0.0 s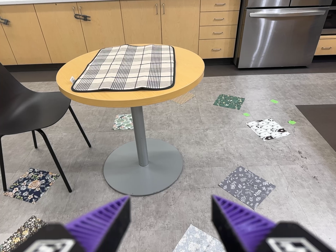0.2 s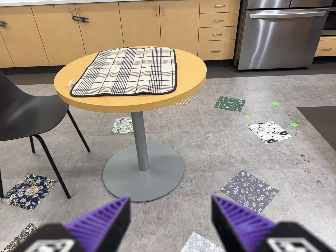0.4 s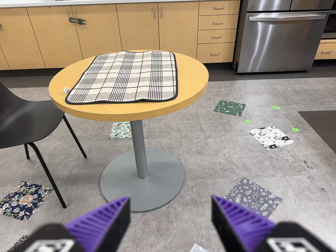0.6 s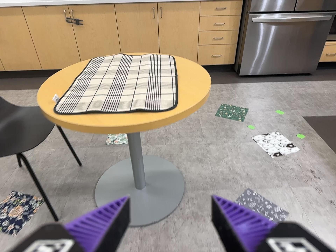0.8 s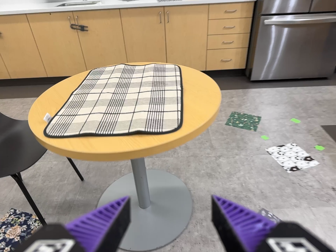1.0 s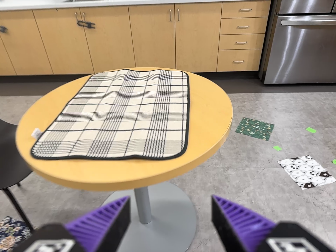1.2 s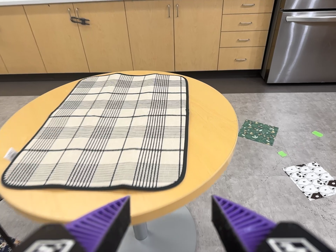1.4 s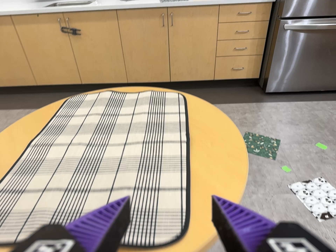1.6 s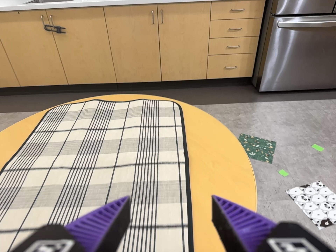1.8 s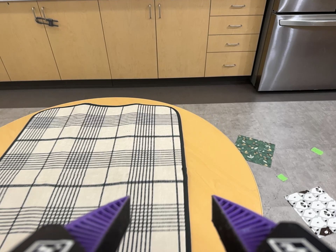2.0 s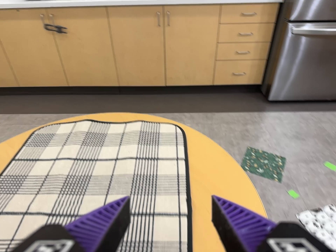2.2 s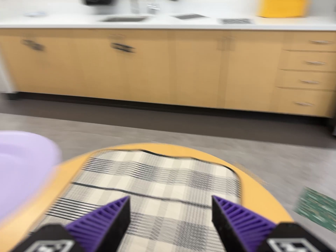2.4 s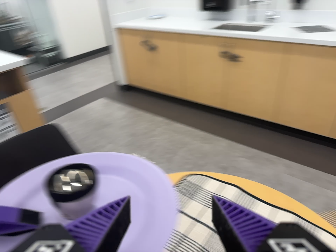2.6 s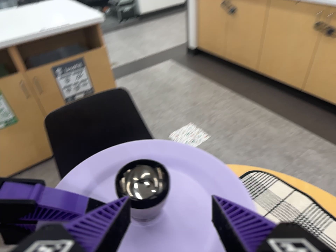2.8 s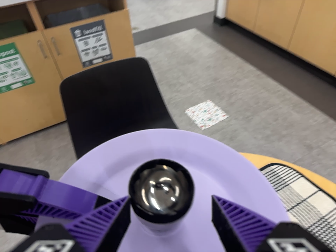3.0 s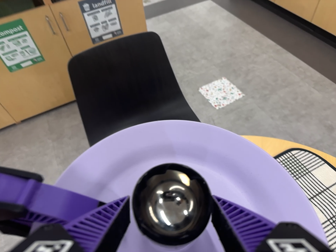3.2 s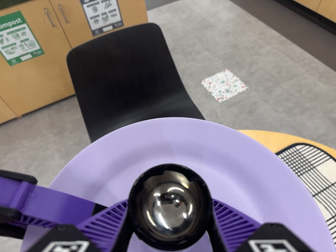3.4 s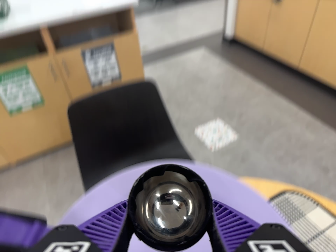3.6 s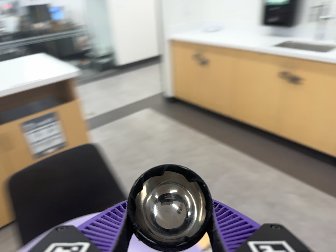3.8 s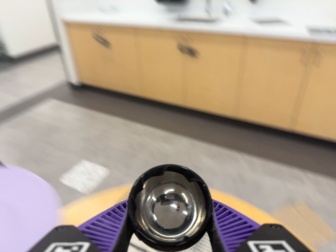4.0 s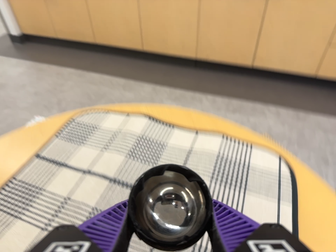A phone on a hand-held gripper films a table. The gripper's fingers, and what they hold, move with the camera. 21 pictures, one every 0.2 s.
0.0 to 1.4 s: The camera travels forward and toward the top of its view, about 70 cm, so what stands in front looms larger.
1.4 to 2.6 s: The camera swings to its left by about 45 degrees, and the scene slides to the right. It travels toward the top of its view and forward, about 50 cm, so close, fixed things drift downward. Its aim tips toward the bottom of its view by about 10 degrees. It rolls about its line of sight by about 30 degrees, and the scene rotates clockwise.
2.6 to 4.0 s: The camera pans to its right by about 30 degrees. It travels toward the bottom of its view, forward and to its right, about 26 cm, so close, fixed things drift upward. It rolls about its line of sight by about 15 degrees, and the scene rotates counterclockwise.
The film runs forward here.
